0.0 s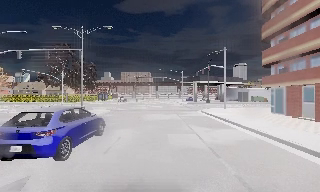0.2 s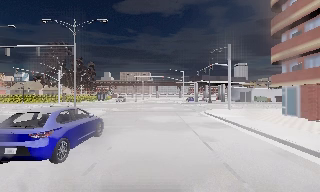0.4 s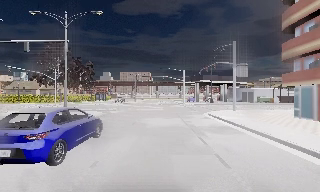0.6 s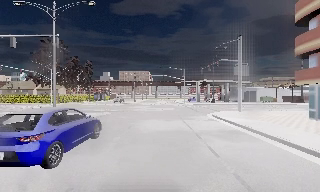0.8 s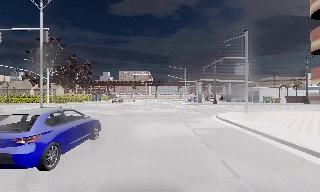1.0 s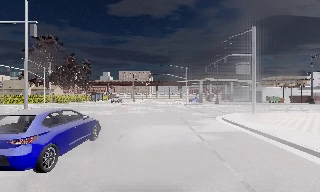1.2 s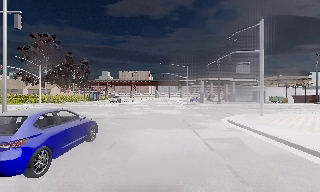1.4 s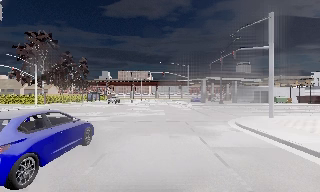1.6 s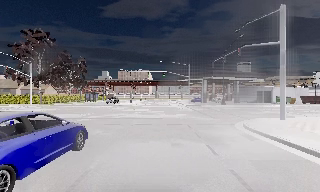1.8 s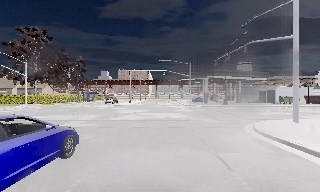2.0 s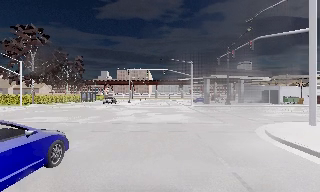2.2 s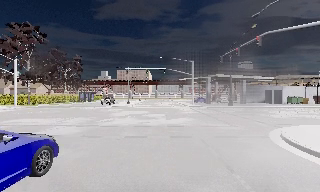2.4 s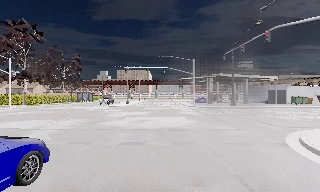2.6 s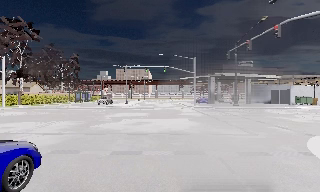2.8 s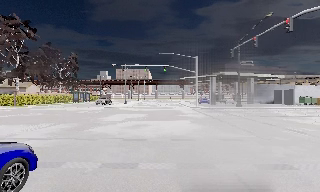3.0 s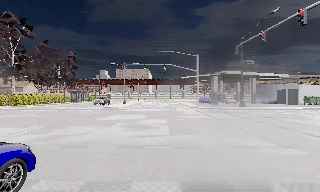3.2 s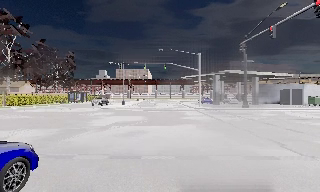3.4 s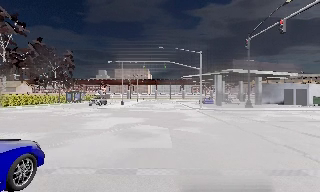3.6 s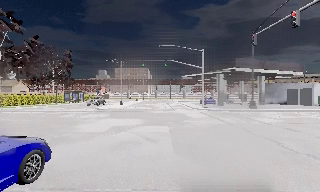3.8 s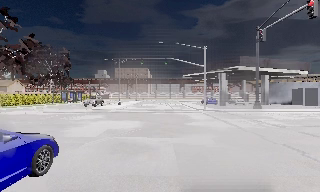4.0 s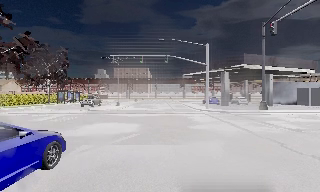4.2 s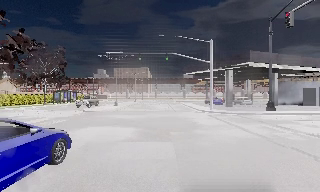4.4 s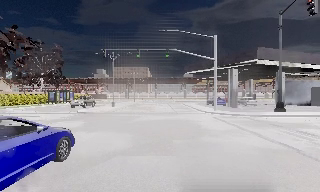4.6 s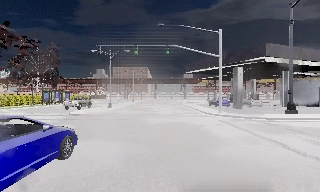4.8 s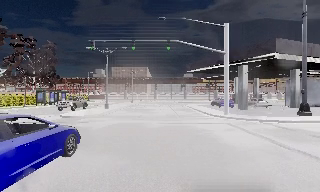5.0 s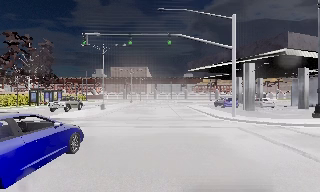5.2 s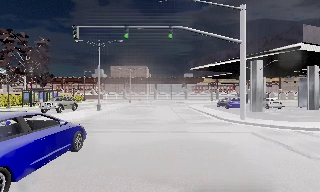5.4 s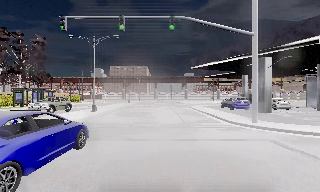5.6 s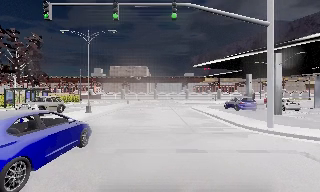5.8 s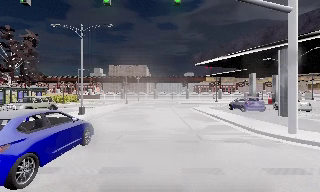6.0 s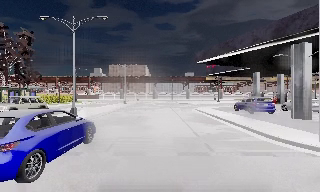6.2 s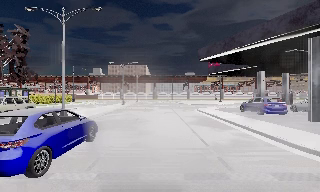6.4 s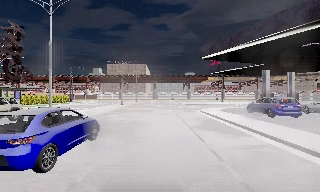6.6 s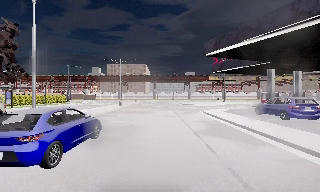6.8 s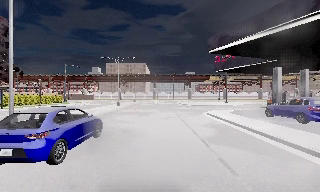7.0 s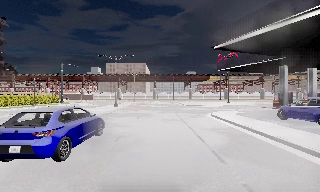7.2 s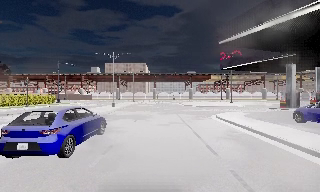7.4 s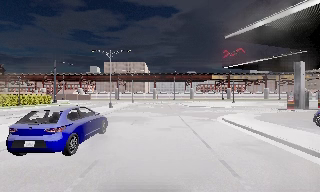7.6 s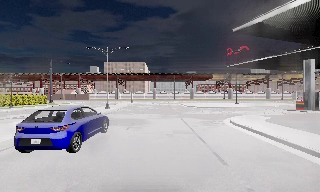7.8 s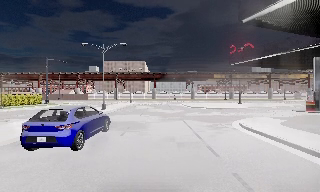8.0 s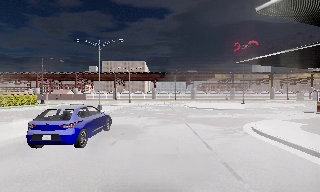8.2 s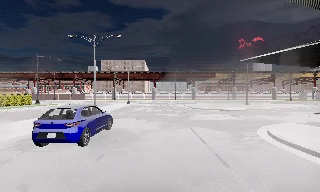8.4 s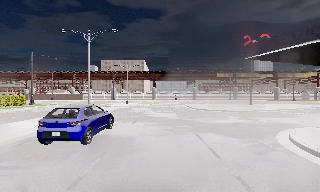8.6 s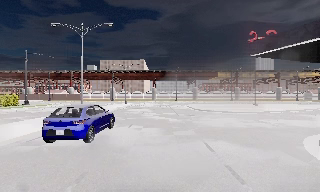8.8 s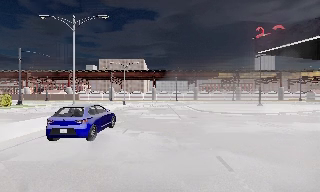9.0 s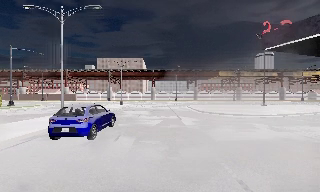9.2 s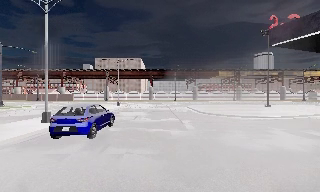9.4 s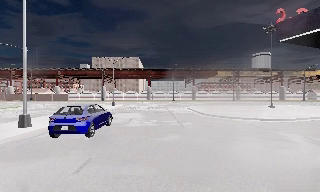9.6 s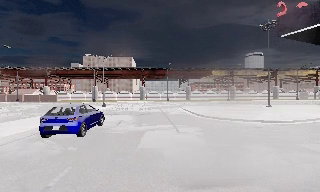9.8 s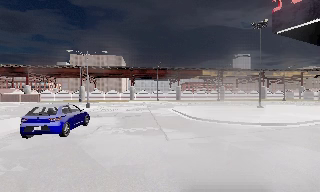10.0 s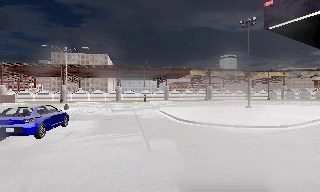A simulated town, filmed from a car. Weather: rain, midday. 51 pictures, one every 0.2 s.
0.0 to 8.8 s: The camera travels forward, about 55 m, so what stands in front looms larger.
8.8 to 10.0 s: The camera pans to its right, which is clockwise from overhead, by about 10 degrees. It travels forward, about 8 m, so what stands in front looms larger.
The film runs forward here.
